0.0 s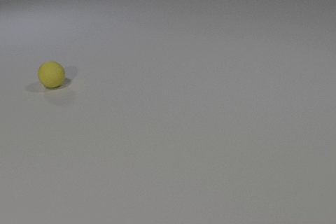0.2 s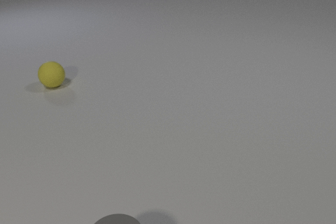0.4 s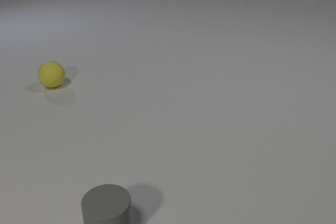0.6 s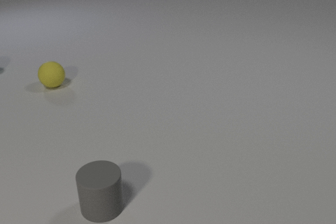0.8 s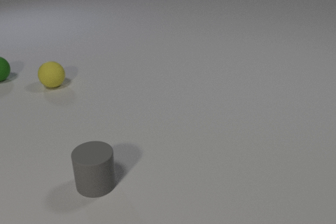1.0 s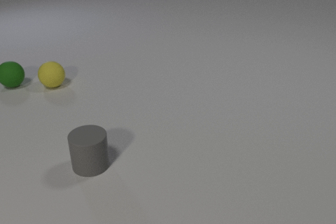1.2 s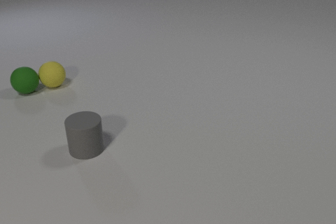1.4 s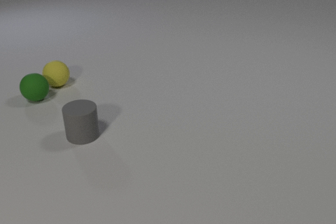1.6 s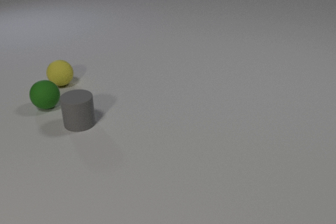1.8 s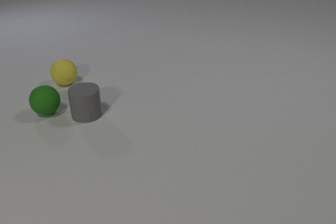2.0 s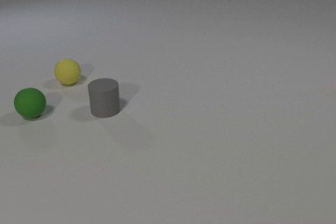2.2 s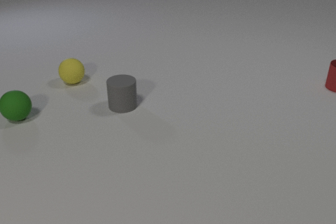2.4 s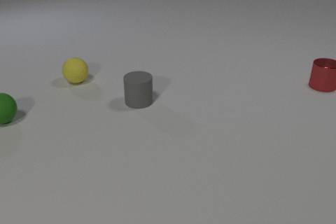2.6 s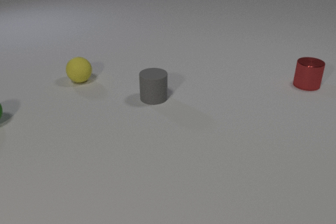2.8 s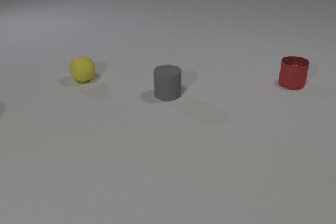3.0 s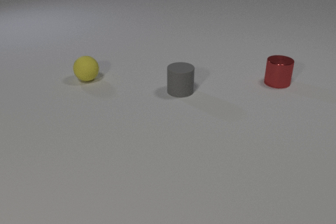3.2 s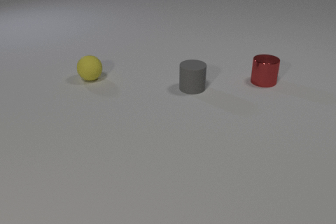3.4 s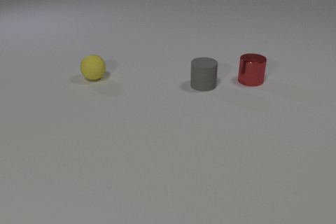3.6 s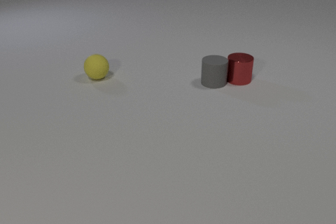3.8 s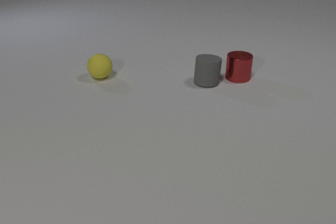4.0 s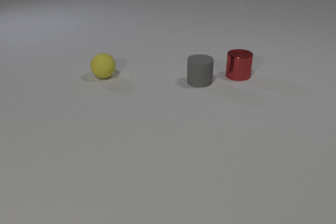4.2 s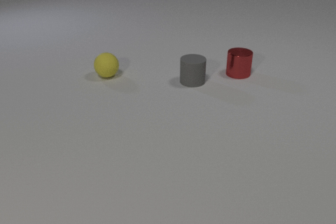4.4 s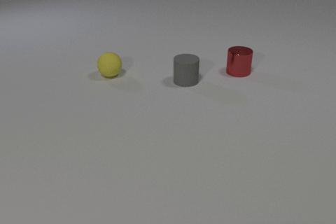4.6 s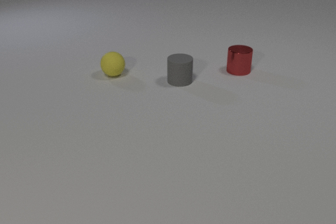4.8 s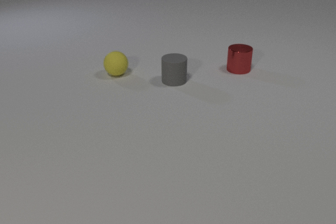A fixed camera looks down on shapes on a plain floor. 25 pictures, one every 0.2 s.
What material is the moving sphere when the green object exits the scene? rubber.
What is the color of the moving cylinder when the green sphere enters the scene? gray.
How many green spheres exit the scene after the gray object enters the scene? 1.
0.0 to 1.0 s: The gray rubber cylinder comes in at the bottom edge, slides away from the camera. The green rubber sphere comes in at the left edge, rolls toward the camera and to the right.
1.0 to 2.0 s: The gray rubber cylinder slides away from the camera. The green rubber sphere rolls toward the camera. The yellow rubber sphere rolls to the right. The green rubber sphere and the yellow rubber sphere collide. The gray rubber cylinder and the green rubber sphere collide.
2.0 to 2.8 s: The gray rubber cylinder slides to the right and away from the camera. The green rubber sphere rolls to the left, leaves at the left edge. The yellow rubber sphere rolls to the right. The red metal cylinder comes in at the right edge, slides to the left.
2.8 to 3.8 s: The gray rubber cylinder slides to the right and away from the camera. The yellow rubber sphere rolls to the right. The red metal cylinder slides to the left. The gray rubber cylinder and the red metal cylinder collide.
3.8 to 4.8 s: The gray rubber cylinder slides to the left. The yellow rubber sphere rolls to the right. The red metal cylinder slides away from the camera.
